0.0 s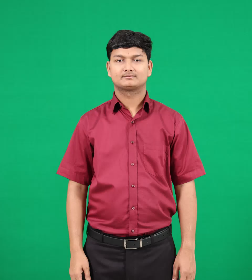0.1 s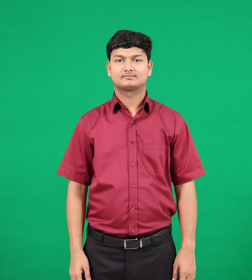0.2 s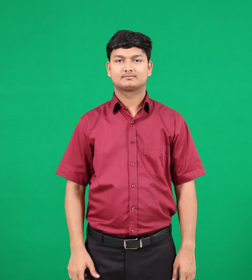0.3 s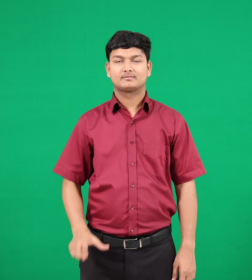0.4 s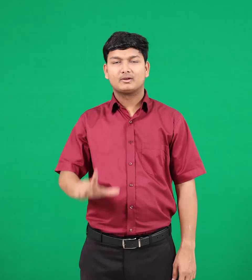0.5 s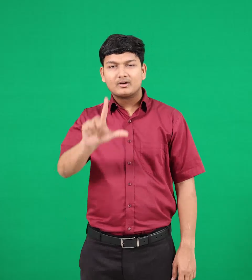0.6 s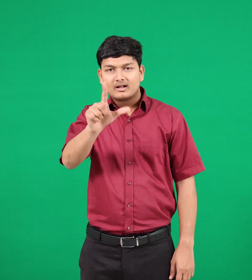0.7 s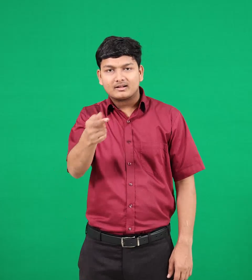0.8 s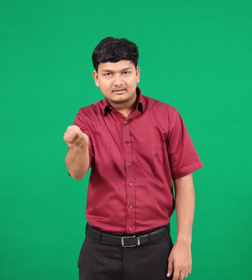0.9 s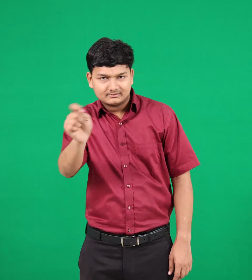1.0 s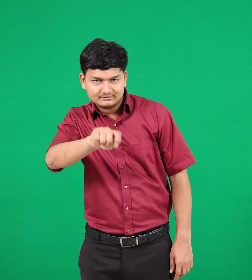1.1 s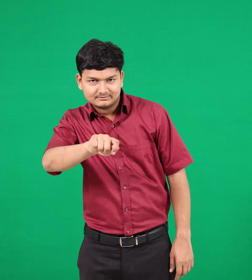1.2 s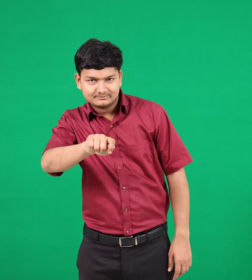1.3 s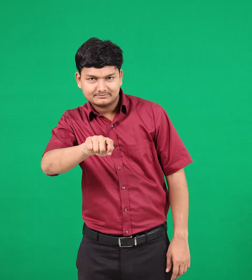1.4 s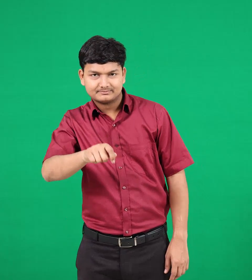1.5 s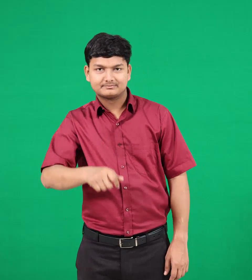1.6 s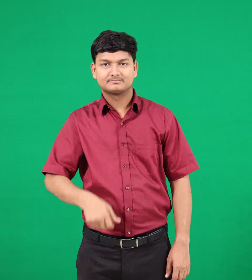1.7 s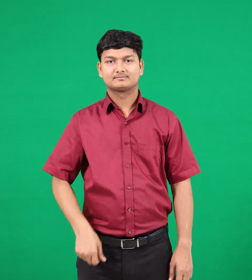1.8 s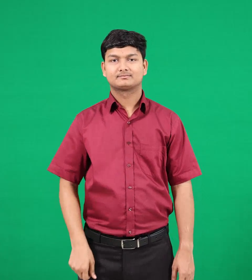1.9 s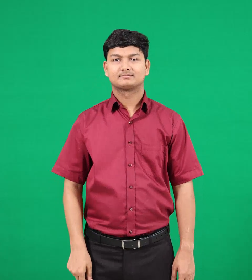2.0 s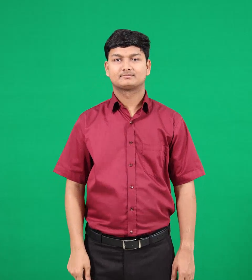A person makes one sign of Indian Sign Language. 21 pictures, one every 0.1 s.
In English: liter
